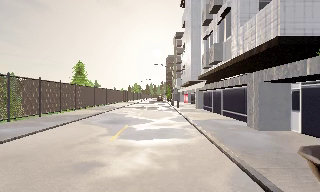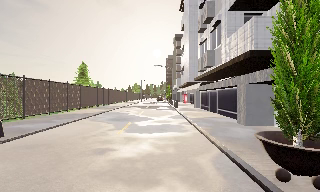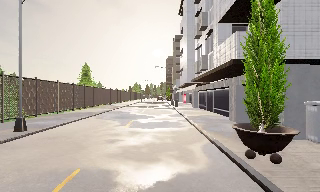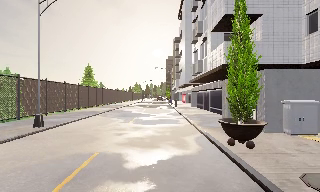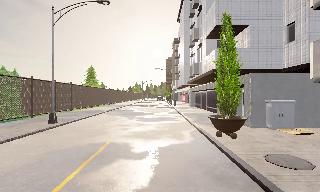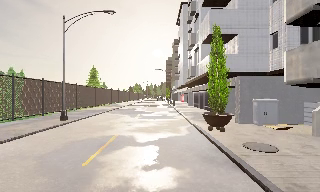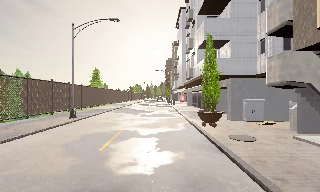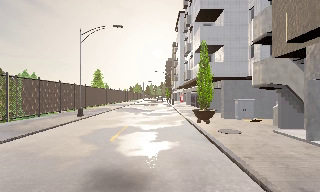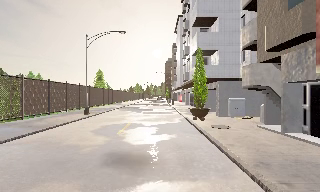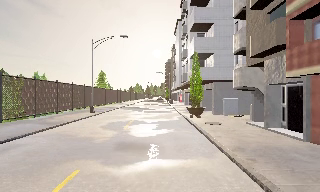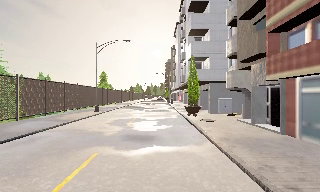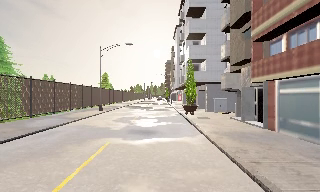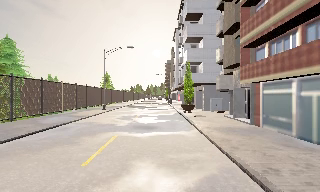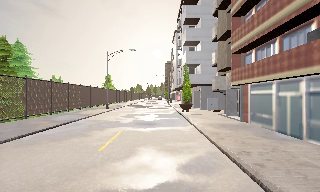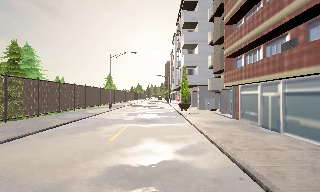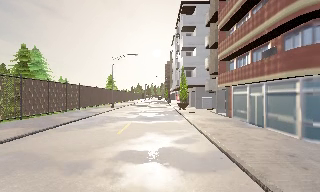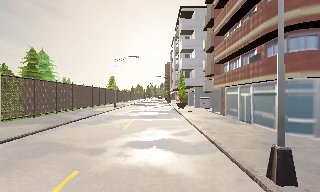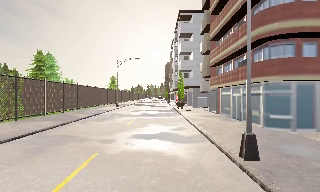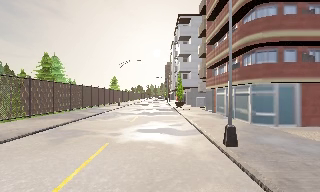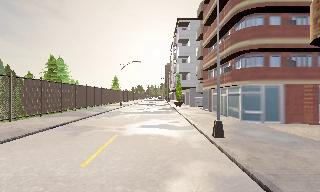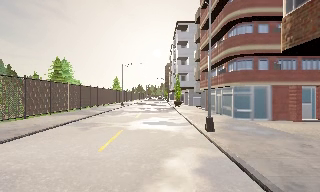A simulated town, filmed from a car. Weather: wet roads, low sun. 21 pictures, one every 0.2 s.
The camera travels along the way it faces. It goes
backward.
0.0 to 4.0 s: The camera travels backward, about 25 m, so what stands in front gets smaller.
The film runs backward here.
